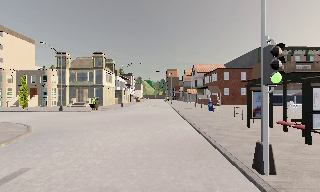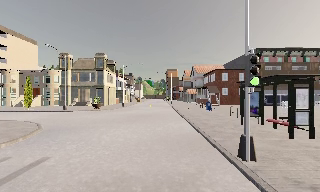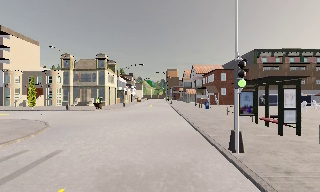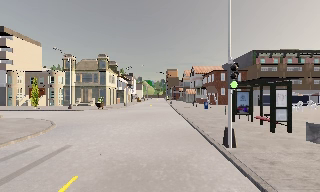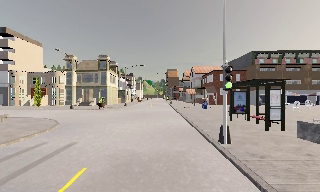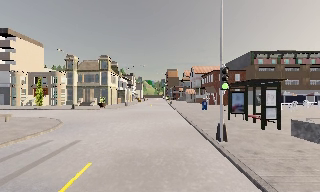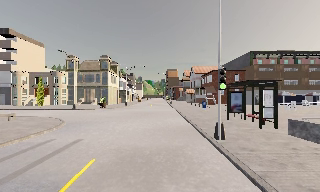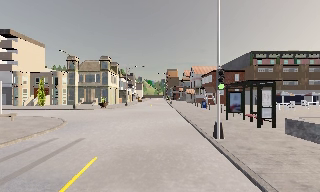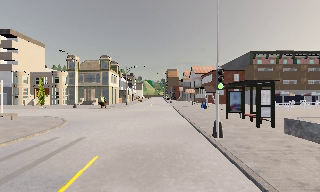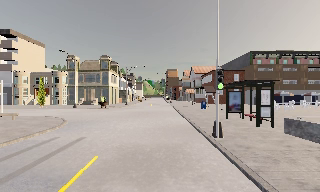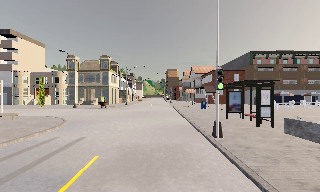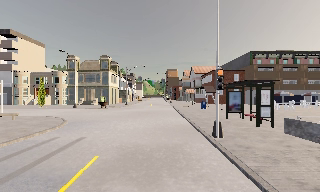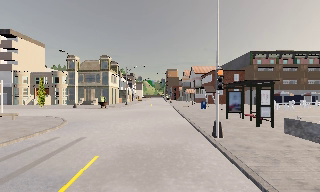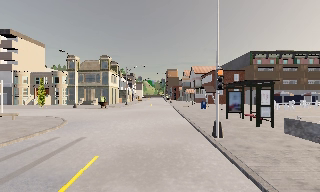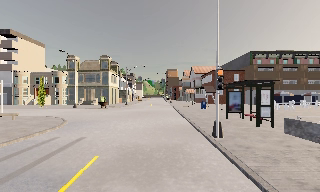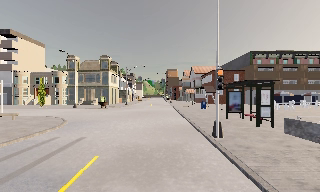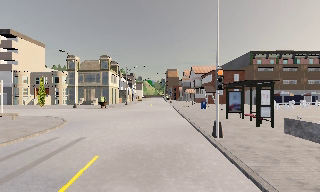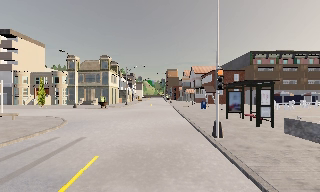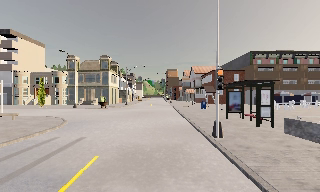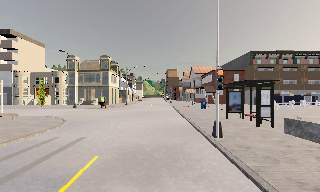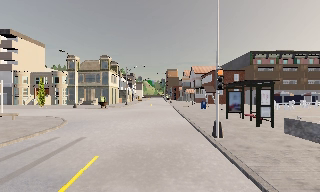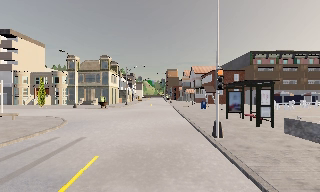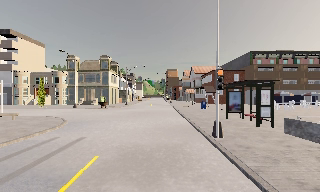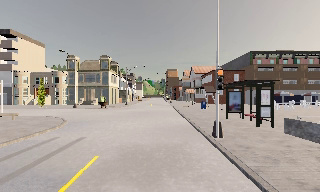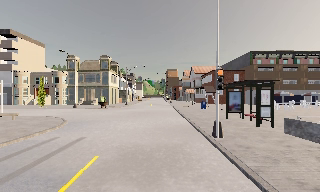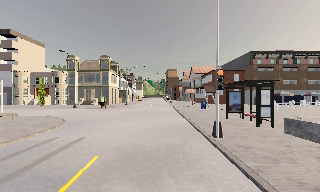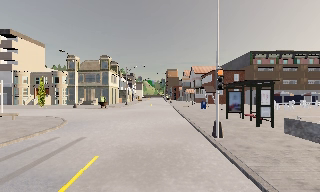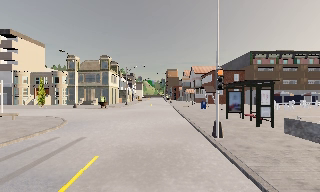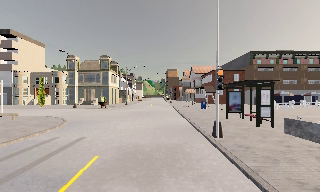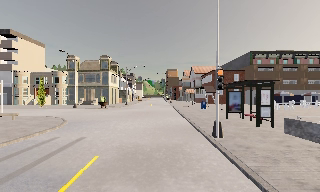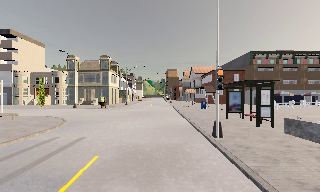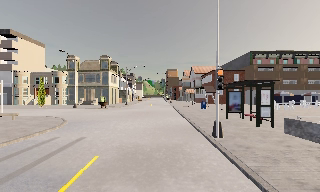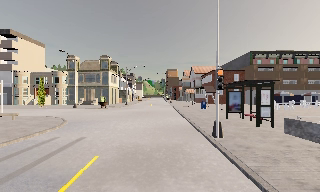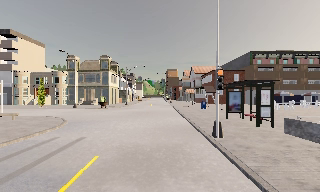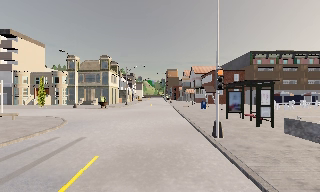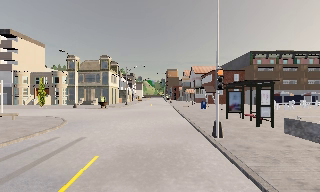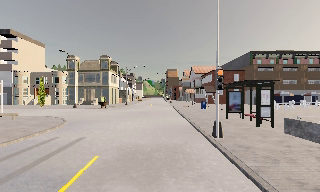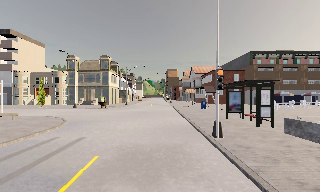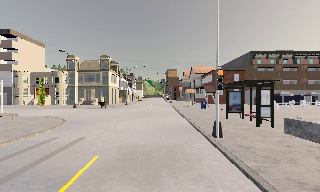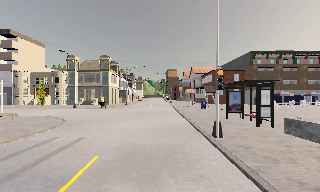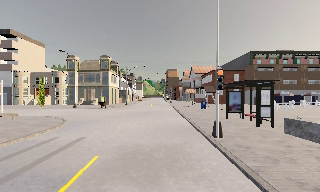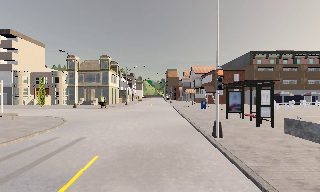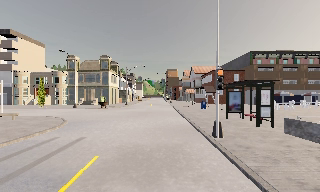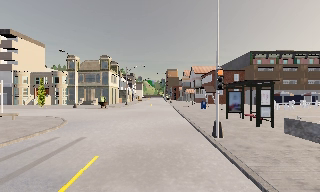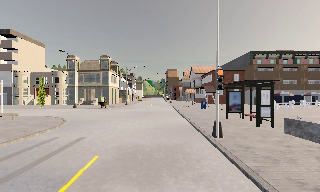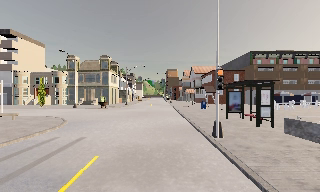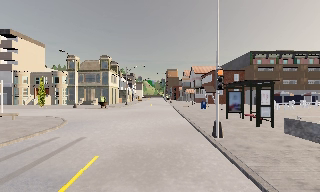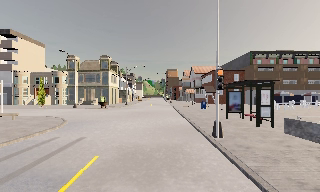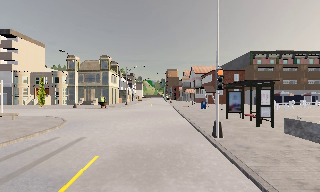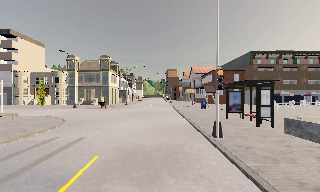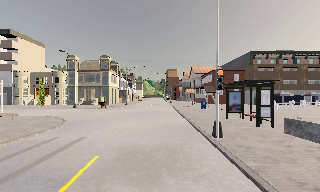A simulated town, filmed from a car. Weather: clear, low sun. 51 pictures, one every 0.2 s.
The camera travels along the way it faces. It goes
backward.
0.0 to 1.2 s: The camera travels backward, about 3 m, so what stands in front gets smaller. It loses speed.
1.2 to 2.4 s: The camera shifts only a little, or ends up much as it began.
2.4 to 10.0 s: The camera keeps its place and its aim.
The film runs backward here.
